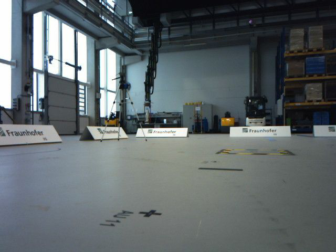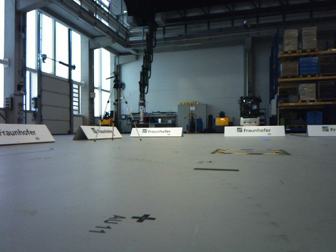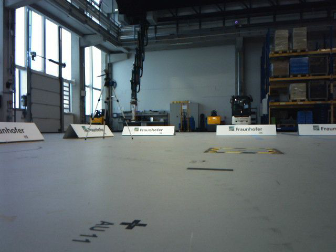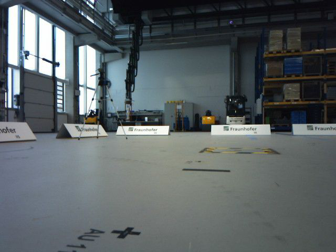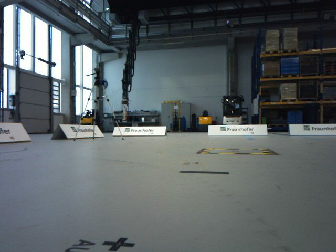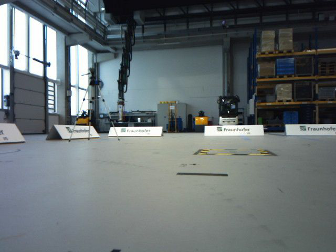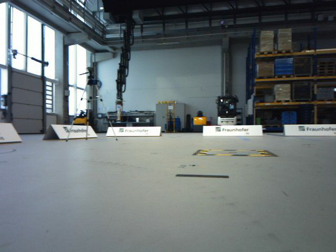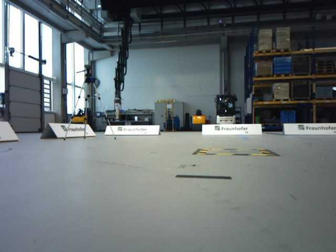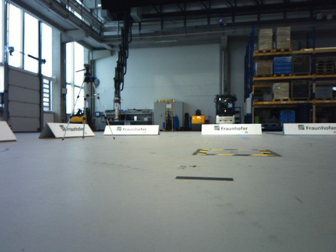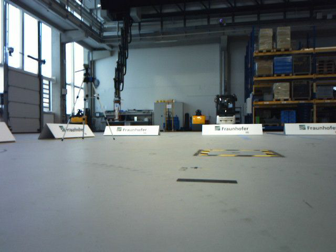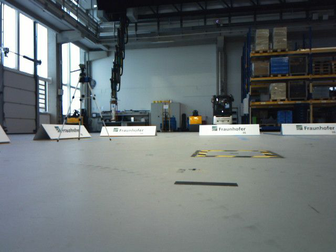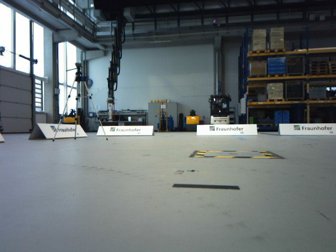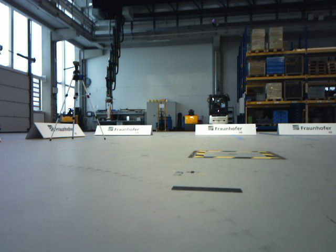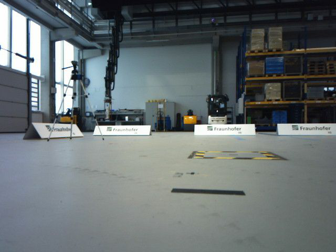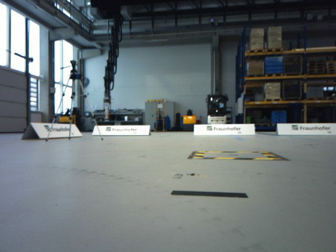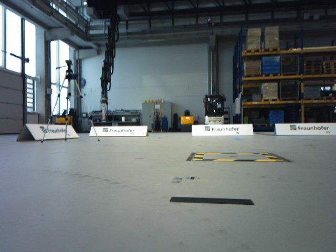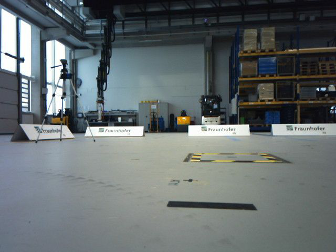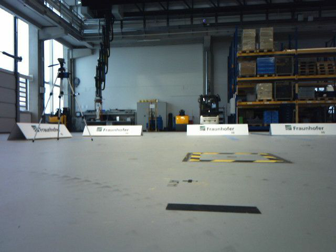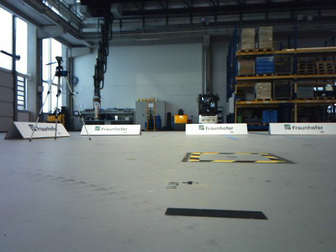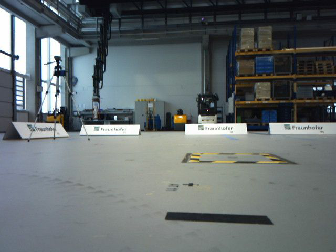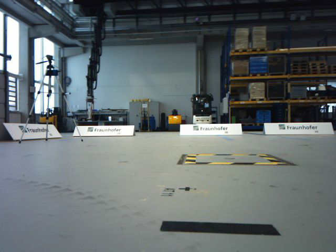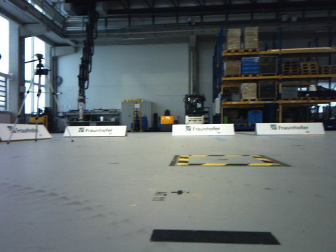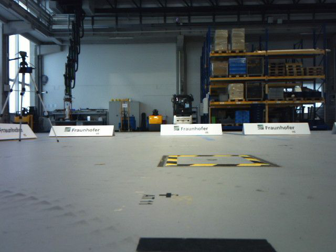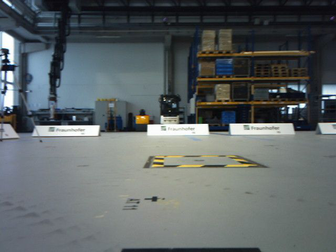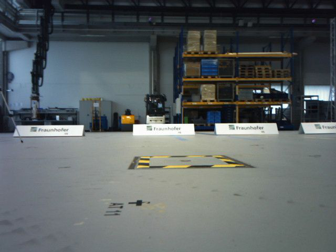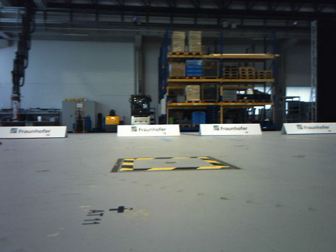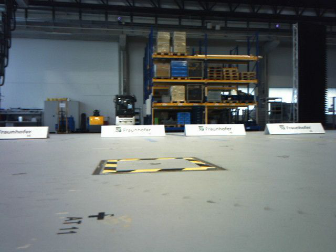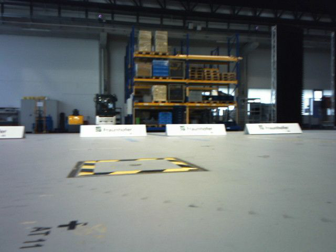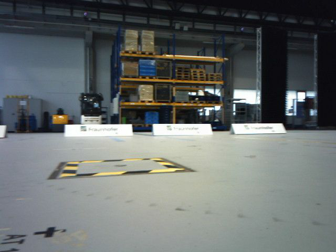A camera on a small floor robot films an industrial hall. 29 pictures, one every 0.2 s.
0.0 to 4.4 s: The camera pans to its right, which is clockwise from overhead, by about 15 degrees. It travels forward, about 0.9 m, so what stands in front looms larger.
4.4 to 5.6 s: The camera pans to its right, which is clockwise from overhead, by about 20 degrees. It travels forward, about 0.2 m, so what stands in front looms larger.
The film runs forward here.
